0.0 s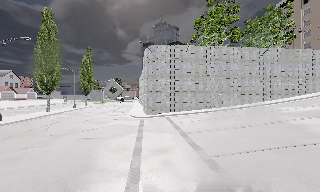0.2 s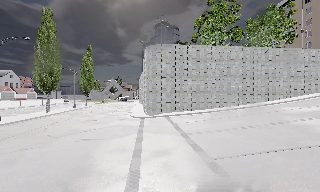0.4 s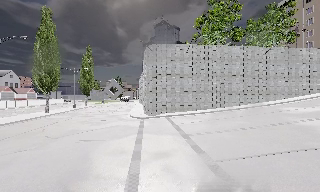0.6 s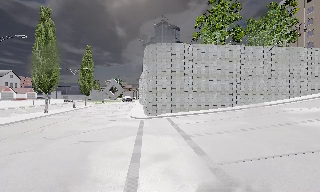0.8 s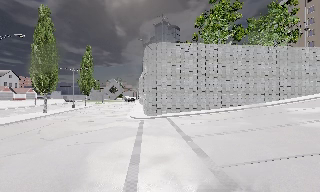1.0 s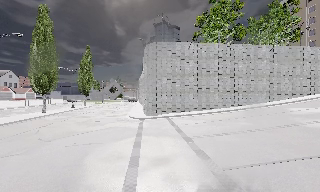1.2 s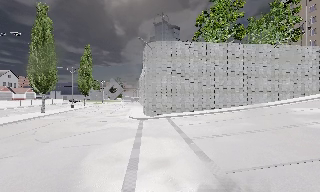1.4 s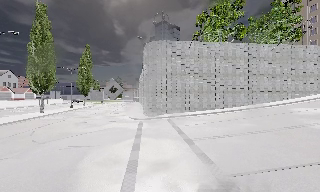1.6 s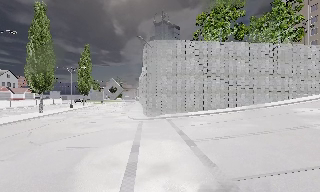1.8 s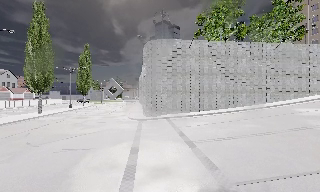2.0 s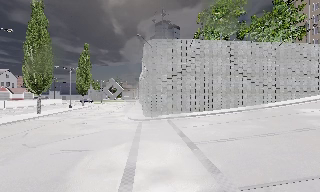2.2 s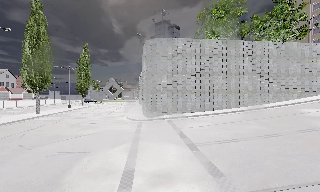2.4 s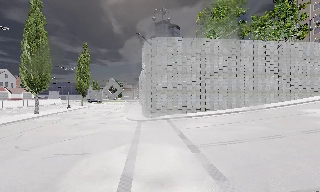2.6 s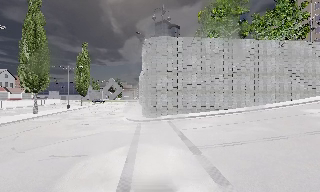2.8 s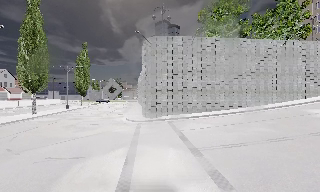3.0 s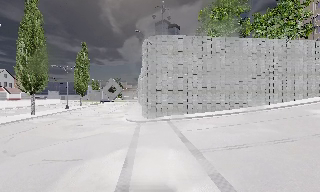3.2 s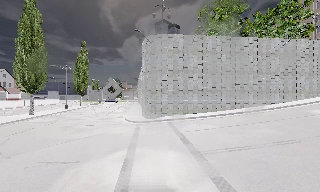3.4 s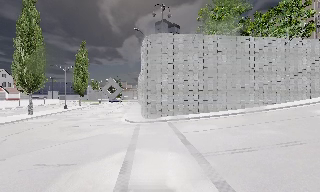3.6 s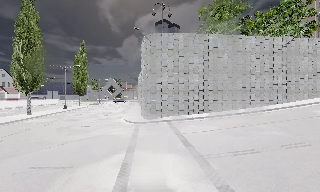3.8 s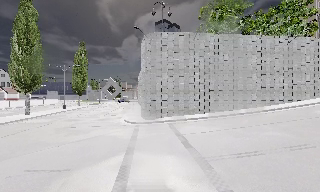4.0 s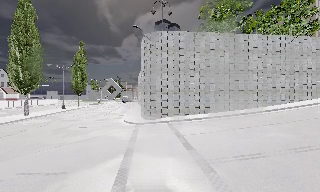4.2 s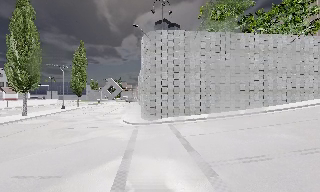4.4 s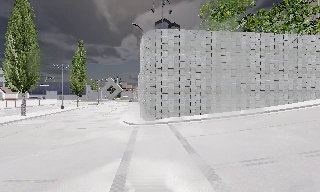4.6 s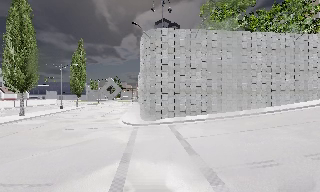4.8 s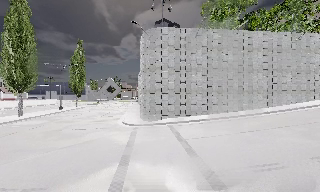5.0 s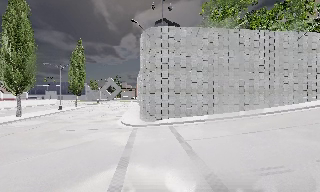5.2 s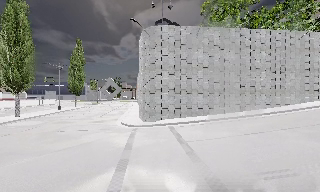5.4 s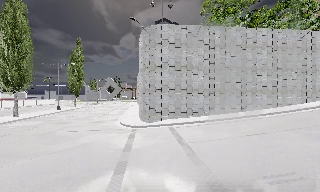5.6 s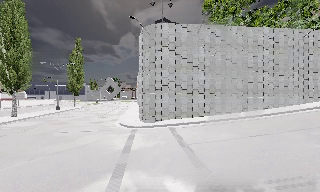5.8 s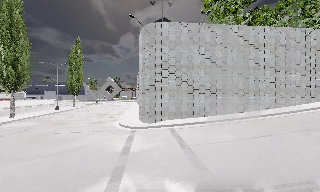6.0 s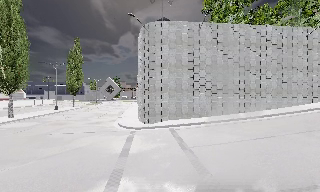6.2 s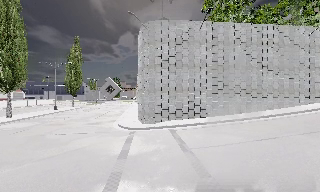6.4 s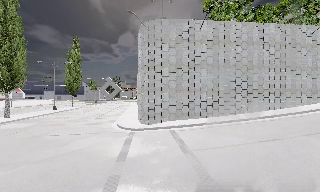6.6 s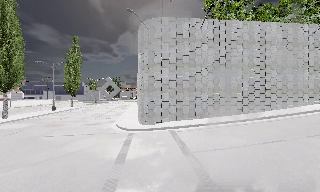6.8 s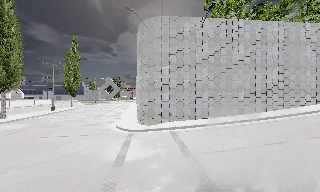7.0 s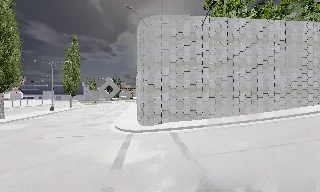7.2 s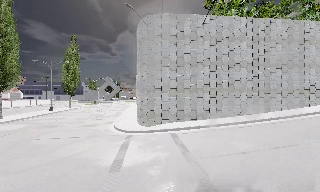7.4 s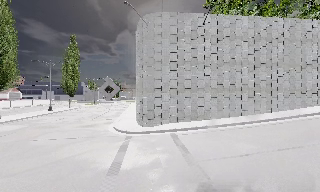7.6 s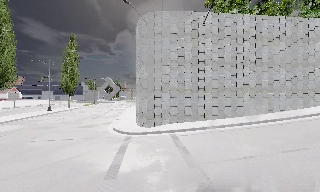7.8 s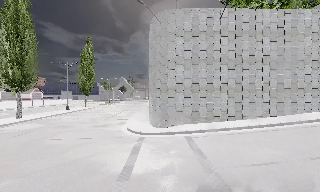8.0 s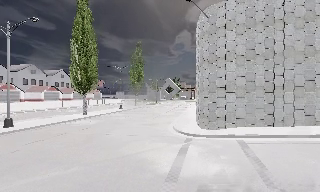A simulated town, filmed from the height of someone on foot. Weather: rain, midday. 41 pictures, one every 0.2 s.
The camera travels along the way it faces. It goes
forward.
0.0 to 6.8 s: The camera travels forward, about 7 m, so what stands in front looms larger.
6.8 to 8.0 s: The scene slides to the right, as the camera pans about 20 degrees to its left. It travels forward, about 1 m, so what stands in front looms larger.
The film runs forward here.
